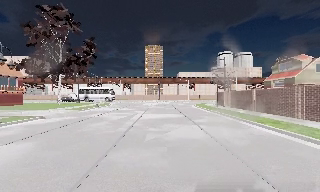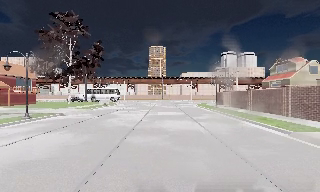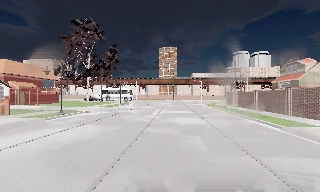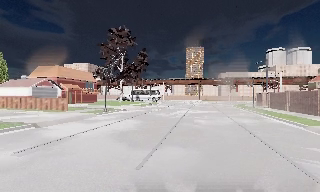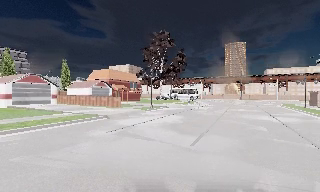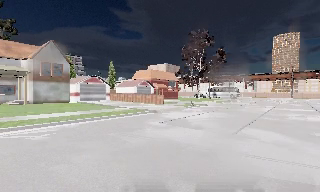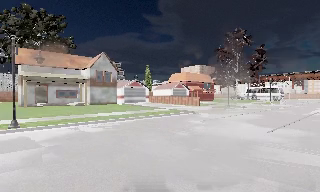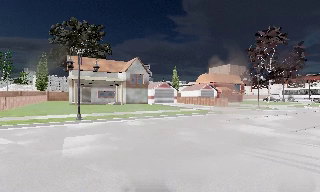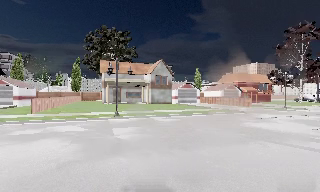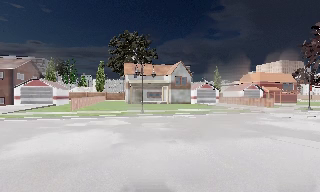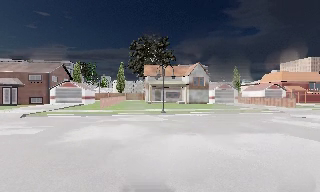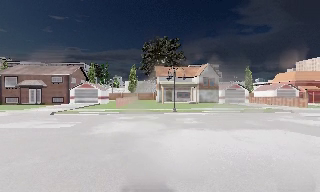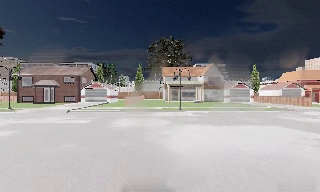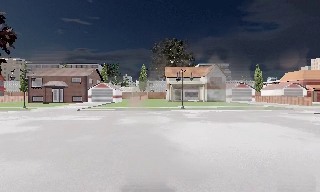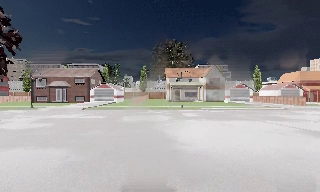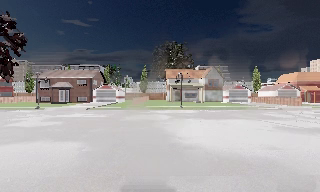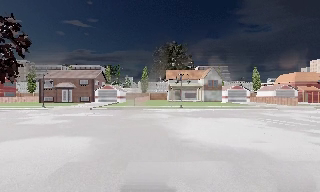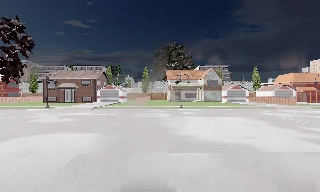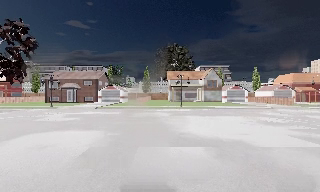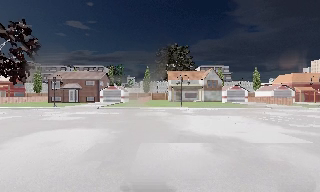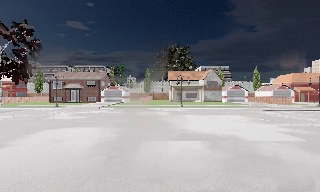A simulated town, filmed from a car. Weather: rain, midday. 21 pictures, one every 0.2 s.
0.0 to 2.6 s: The camera swings to its left by about 90 degrees, and the scene slides to the right. It travels backward, about 20 m.
2.6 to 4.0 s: The camera travels backward, about 5 m, so what stands in front gets smaller. It loses speed.
The film runs backward here.
